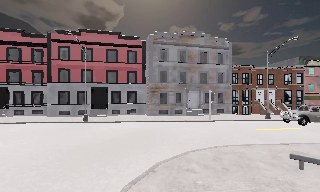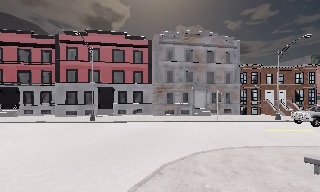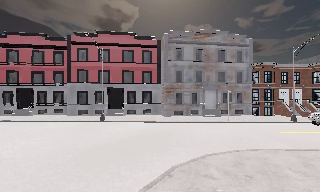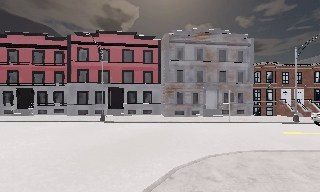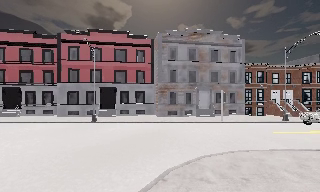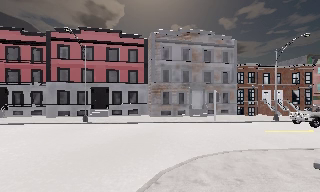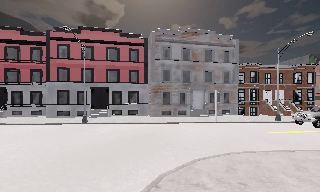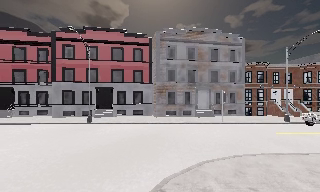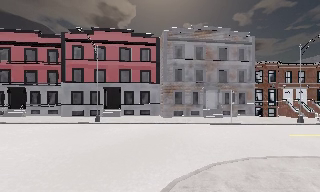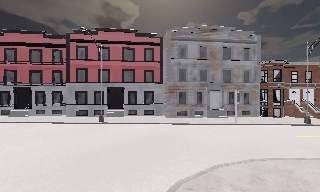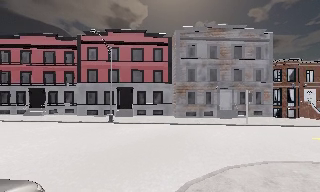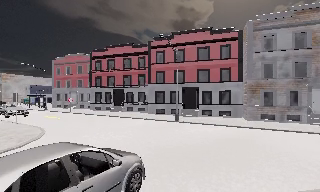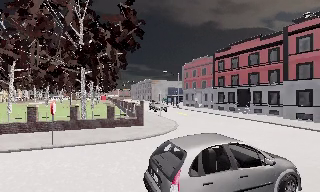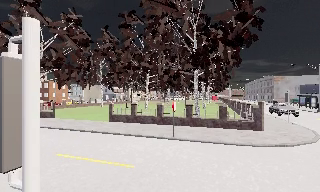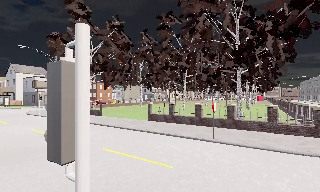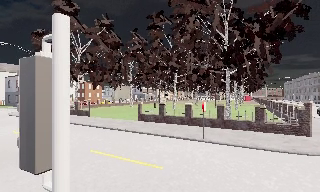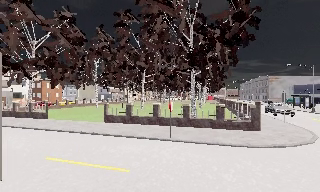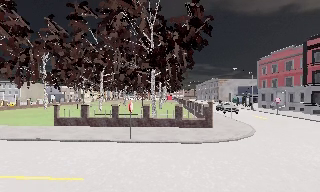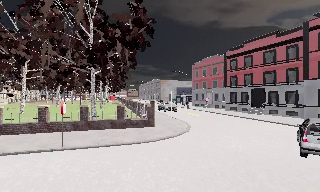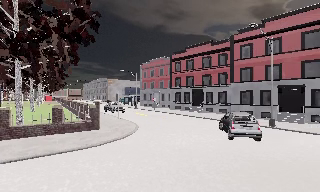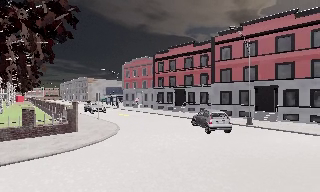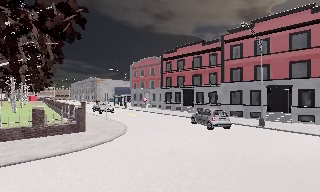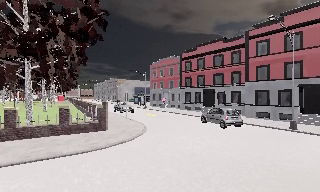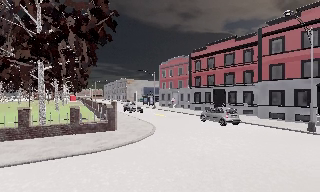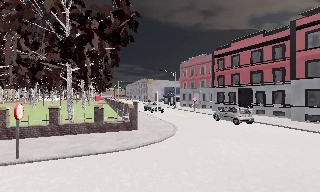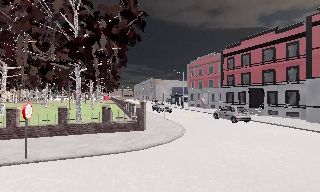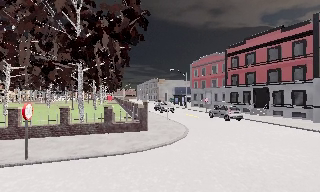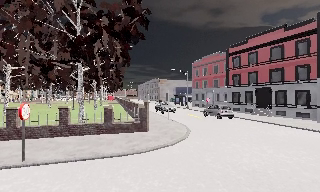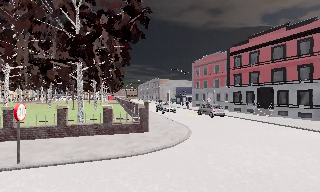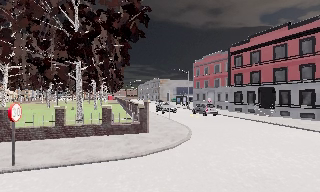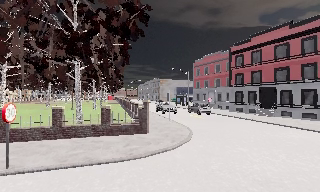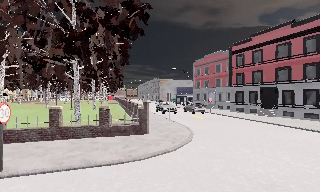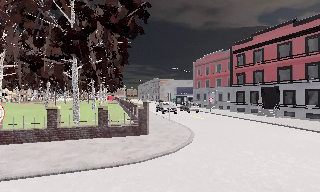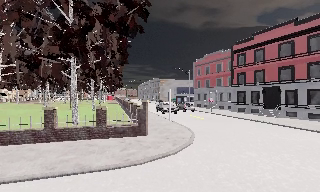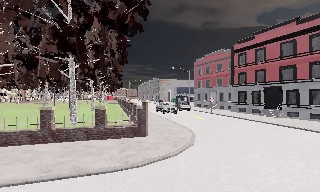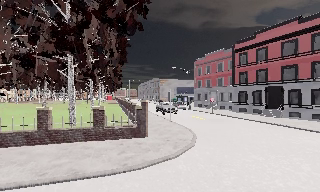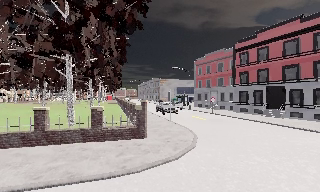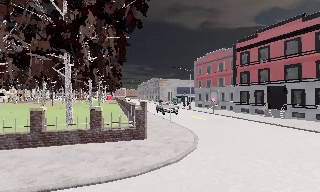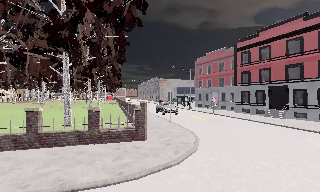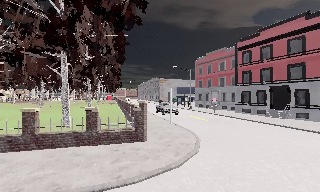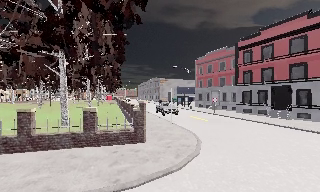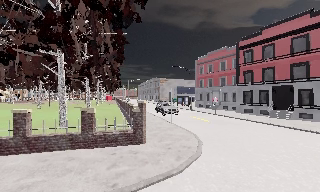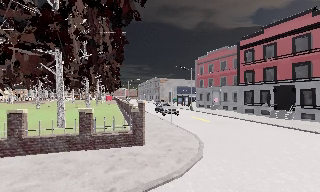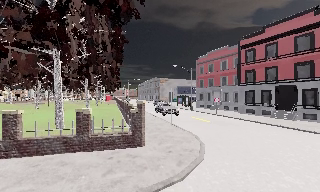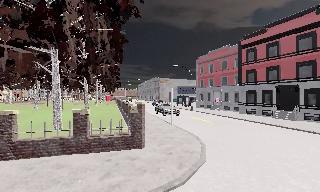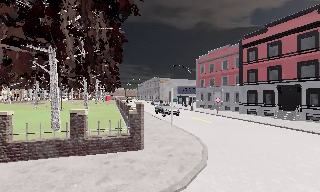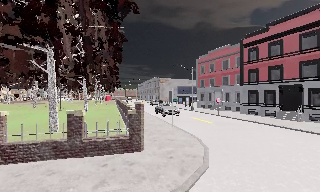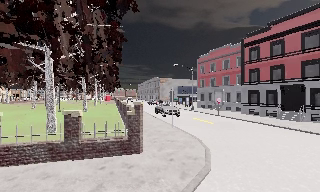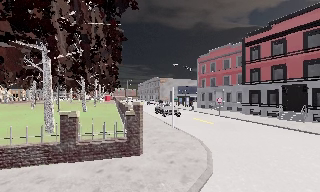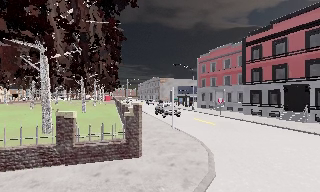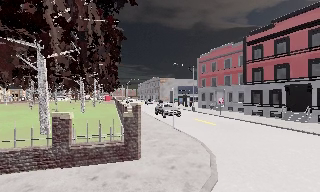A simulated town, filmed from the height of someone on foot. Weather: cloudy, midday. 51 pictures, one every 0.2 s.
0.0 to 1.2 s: The camera travels forward, about 1 m, so what stands in front looms larger.
1.2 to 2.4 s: The camera pans to its left, which is counterclockwise from overhead, by about 75 degrees.
2.4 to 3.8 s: The scene slides to the left, as the camera pans about 15 degrees to its right. It travels forward, about 1 m, so what stands in front looms larger.
3.8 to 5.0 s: The scene slides to the right, as the camera pans about 15 degrees to its left. It travels forward, about 1.5 m, so what stands in front looms larger.
5.0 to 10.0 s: The camera travels forward, about 6 m, so what stands in front looms larger.
The film runs forward here.
